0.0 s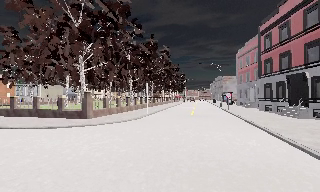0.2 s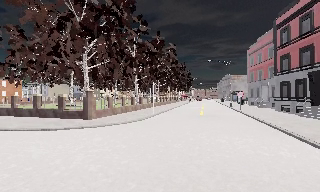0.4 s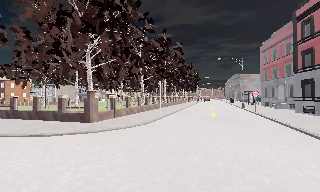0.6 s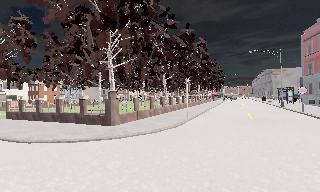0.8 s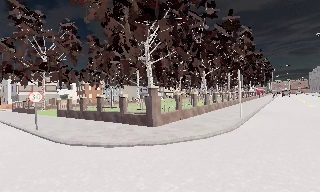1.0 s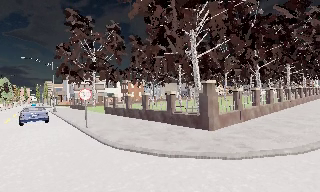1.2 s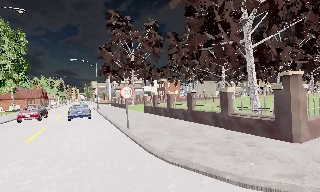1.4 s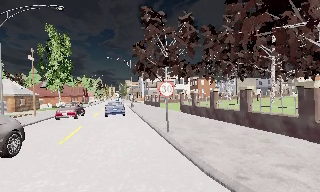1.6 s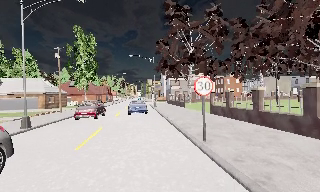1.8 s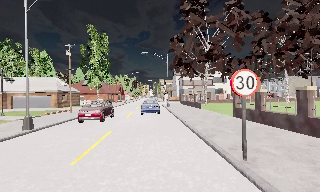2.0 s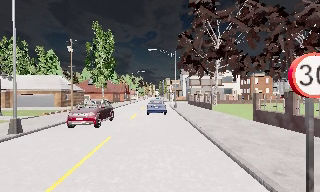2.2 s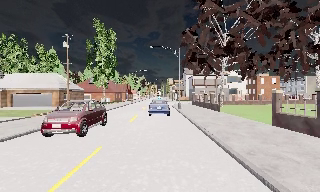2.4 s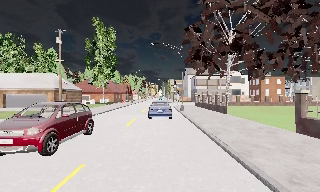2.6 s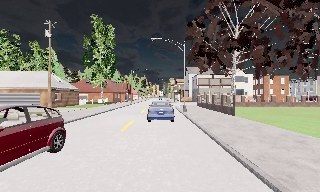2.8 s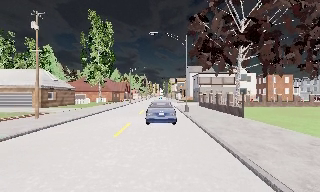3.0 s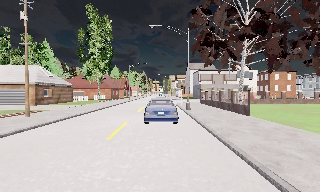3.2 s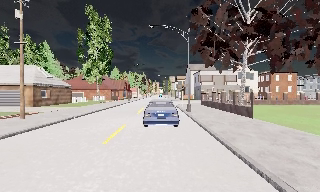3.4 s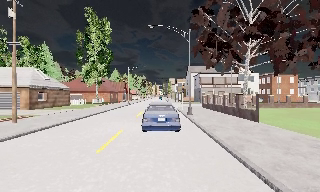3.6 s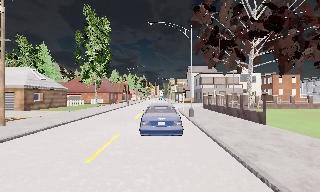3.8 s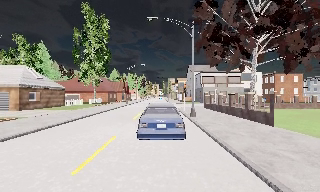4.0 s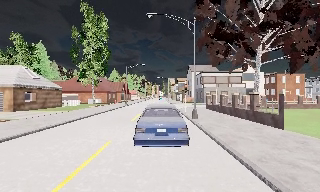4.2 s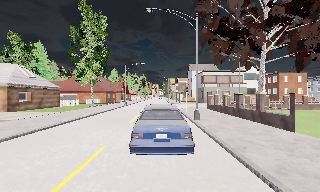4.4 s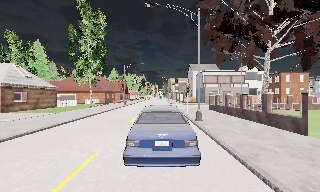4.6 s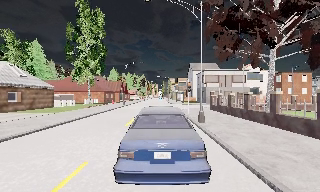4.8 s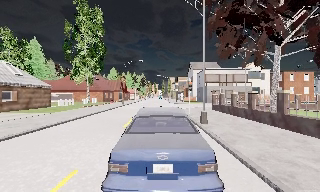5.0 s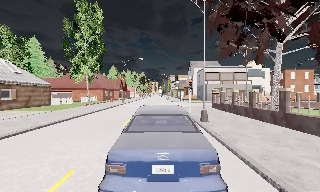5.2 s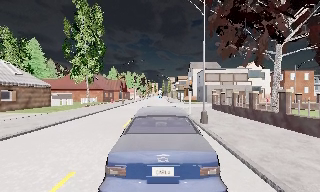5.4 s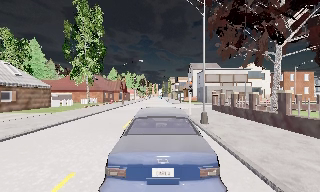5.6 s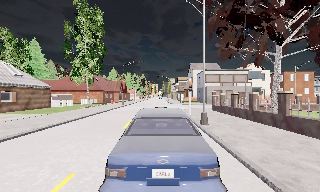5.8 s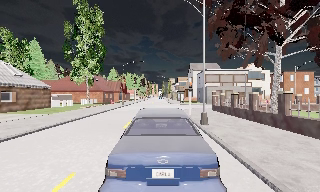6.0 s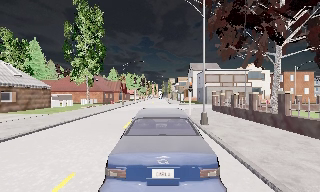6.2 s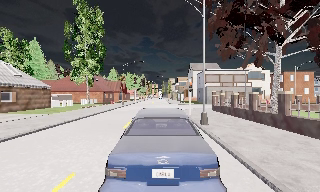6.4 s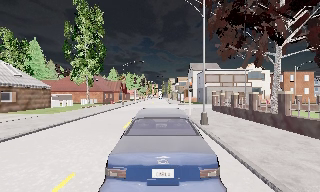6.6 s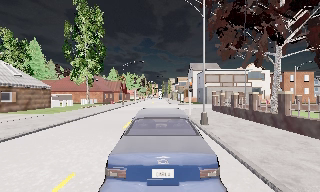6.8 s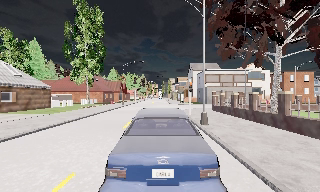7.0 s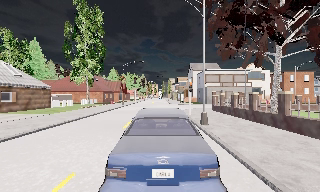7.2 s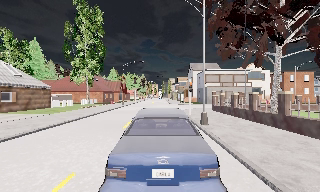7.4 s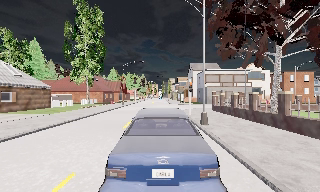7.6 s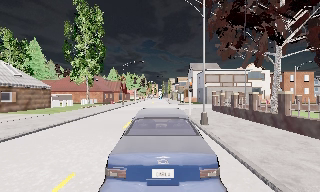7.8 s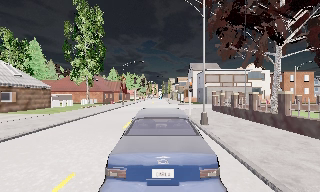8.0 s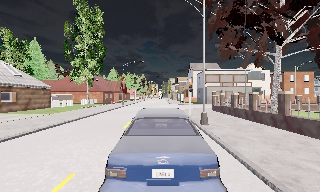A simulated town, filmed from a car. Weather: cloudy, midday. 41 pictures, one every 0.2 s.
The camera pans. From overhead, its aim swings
counterclockwise.
The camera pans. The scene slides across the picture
to the right.
0.0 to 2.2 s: The scene slides to the right, as the camera pans about 75 degrees to its left. It travels forward, about 16 m.
2.2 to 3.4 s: The camera travels forward, about 6 m, so what stands in front looms larger. It loses speed.
3.4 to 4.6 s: The camera travels forward, about 4 m, so what stands in front looms larger.
4.6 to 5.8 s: The camera travels forward, about 0.5 m, so what stands in front looms larger. It loses speed.
5.8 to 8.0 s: The camera keeps its place and its aim.
The film runs forward here.
